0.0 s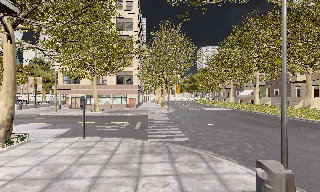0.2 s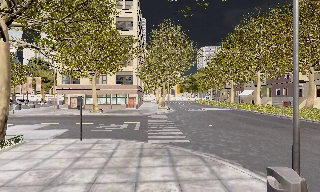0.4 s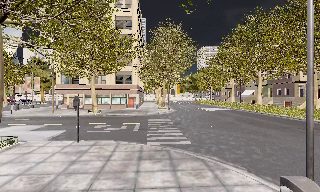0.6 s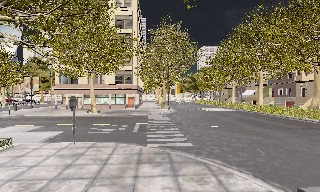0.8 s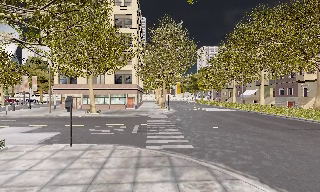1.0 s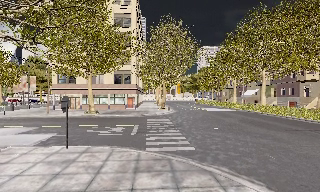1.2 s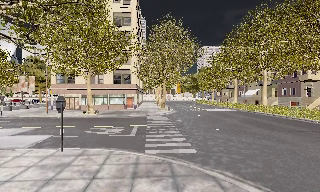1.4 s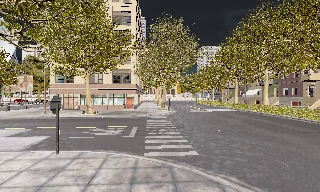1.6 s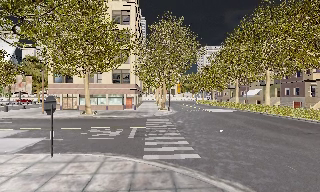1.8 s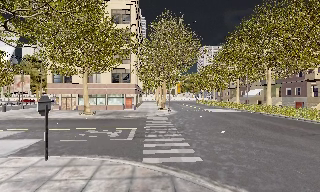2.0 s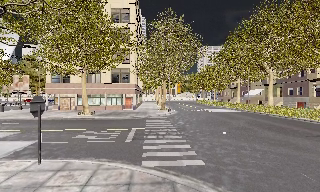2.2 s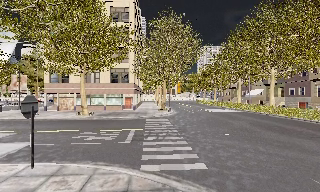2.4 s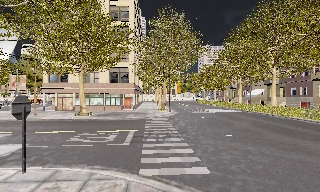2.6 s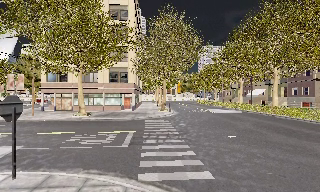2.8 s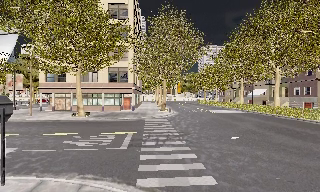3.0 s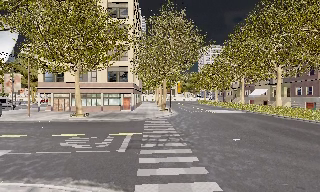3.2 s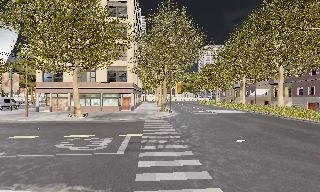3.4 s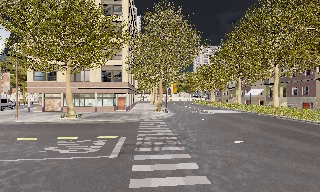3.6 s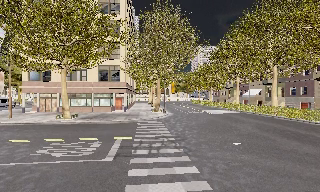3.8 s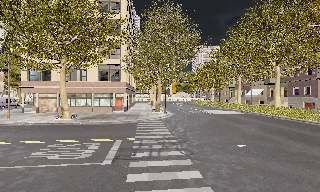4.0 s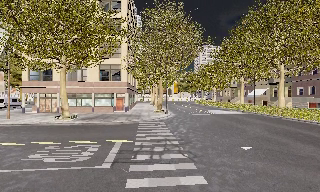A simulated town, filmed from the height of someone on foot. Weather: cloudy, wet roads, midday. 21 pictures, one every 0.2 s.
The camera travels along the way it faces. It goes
forward.
0.0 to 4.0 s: The camera travels forward, about 7 m, so what stands in front looms larger.
The film runs forward here.
